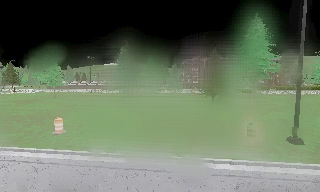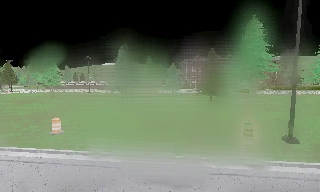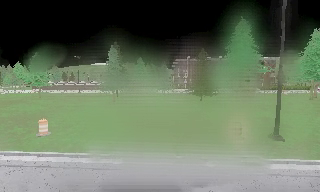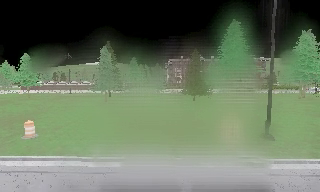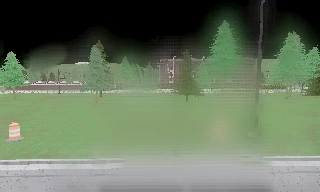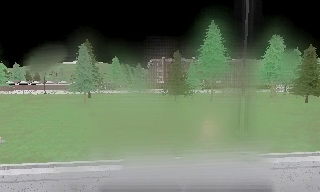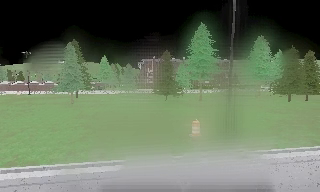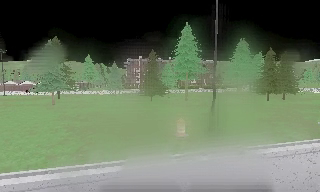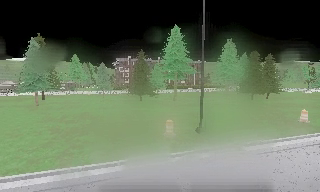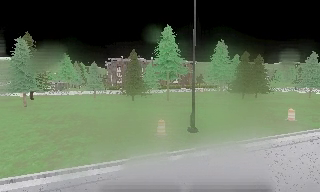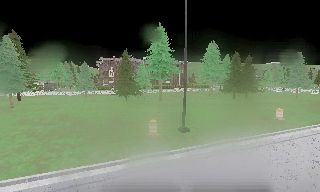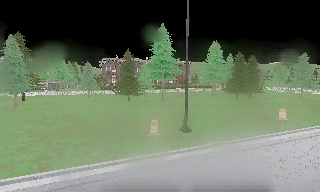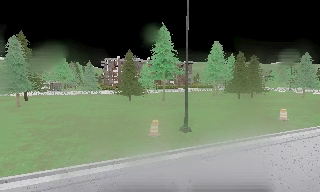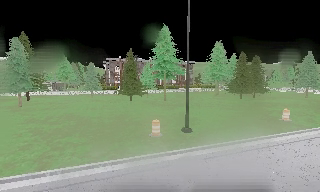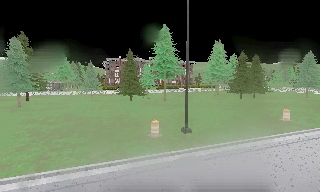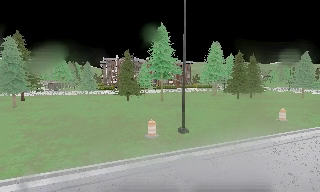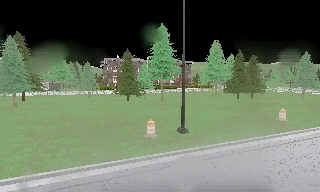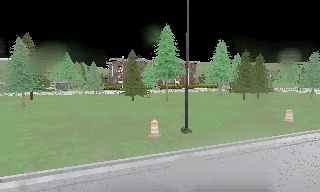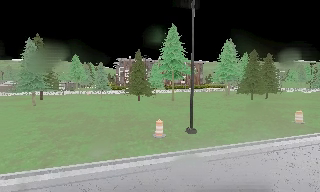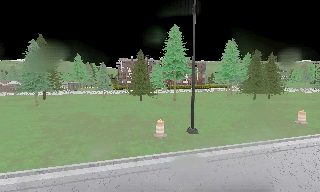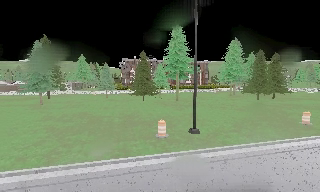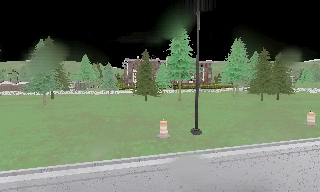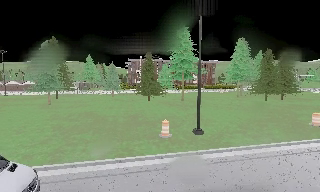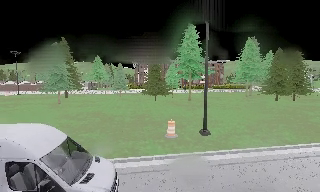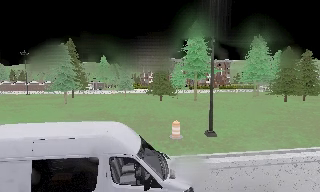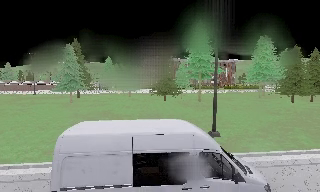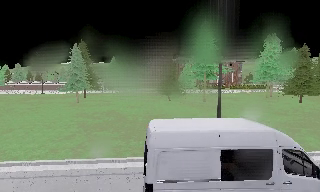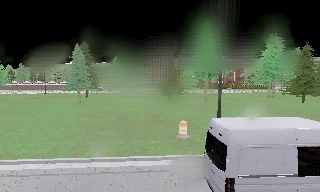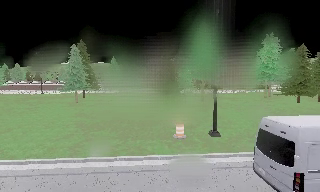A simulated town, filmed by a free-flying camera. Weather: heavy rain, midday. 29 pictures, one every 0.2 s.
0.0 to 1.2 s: The camera swings to its right by about 15 degrees, and the scene slides to the left. It travels to its right, about 0.5 m, so close, fixed things drift to the left.
1.2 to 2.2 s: The camera pans to its right, which is clockwise from overhead, by about 15 degrees.
2.2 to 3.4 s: The camera travels to its right, about 0.5 m.
3.4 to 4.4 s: The camera shifts only a little, or ends up much as it began.
4.4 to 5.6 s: The camera travels to its right, about 0.5 m.
The film runs forward here.
